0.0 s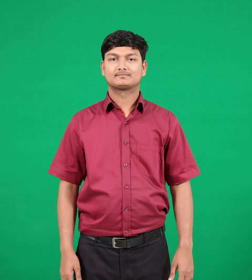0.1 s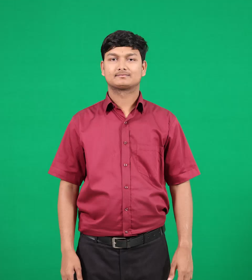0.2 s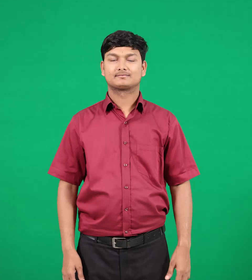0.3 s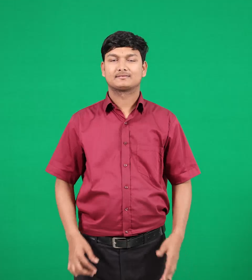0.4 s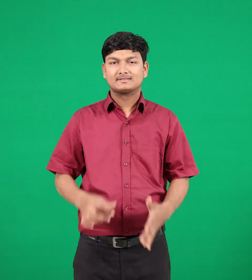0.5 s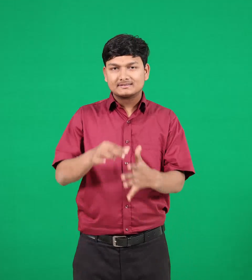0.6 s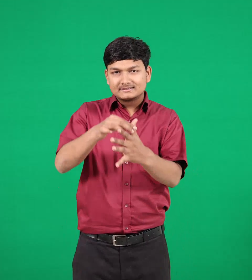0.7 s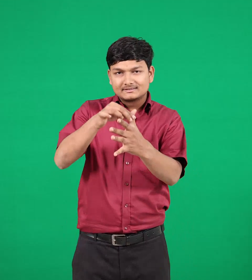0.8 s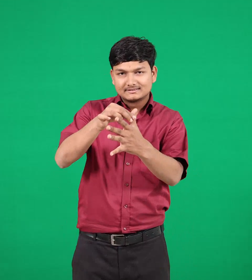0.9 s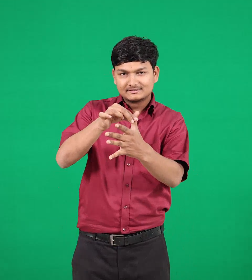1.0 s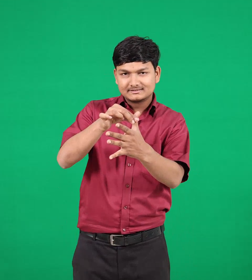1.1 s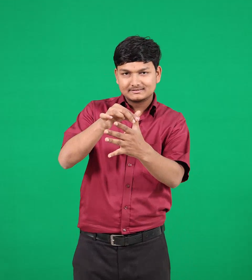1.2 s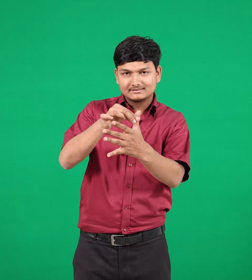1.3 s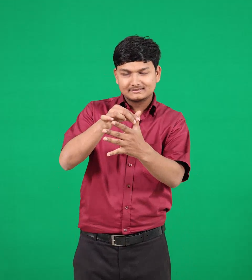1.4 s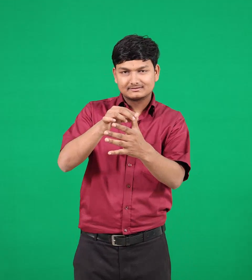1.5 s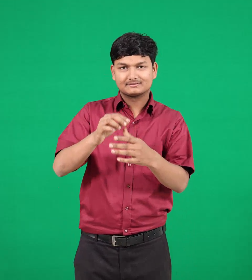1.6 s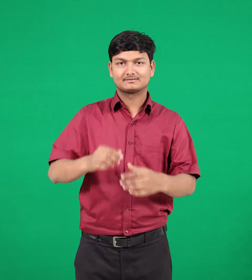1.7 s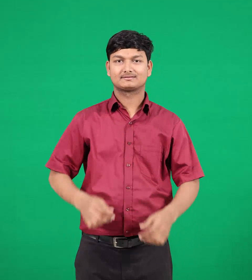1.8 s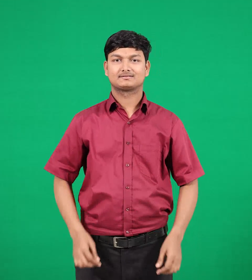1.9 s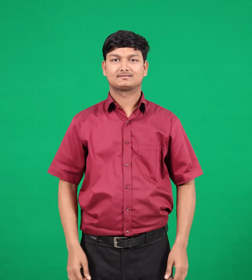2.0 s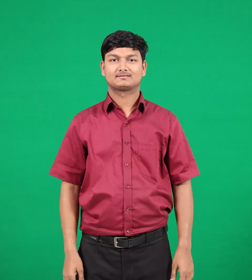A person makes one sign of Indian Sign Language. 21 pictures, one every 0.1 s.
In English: thumb
